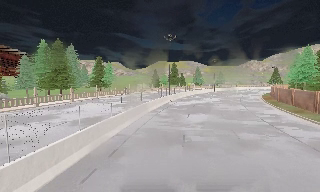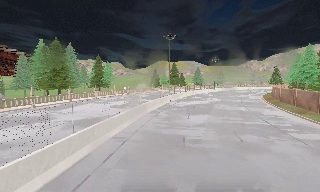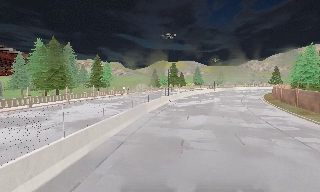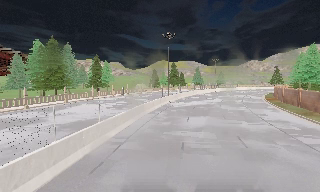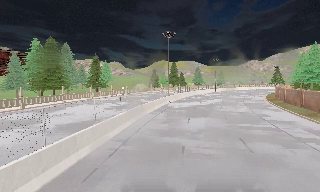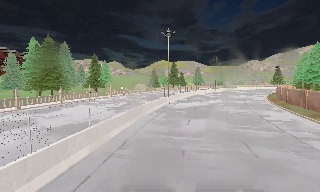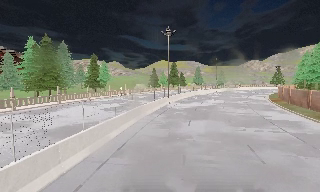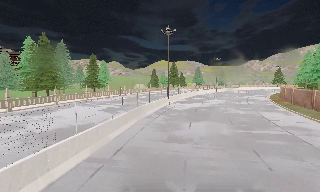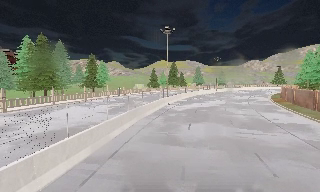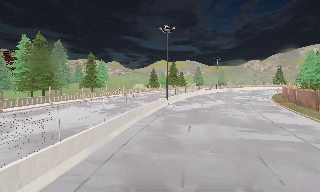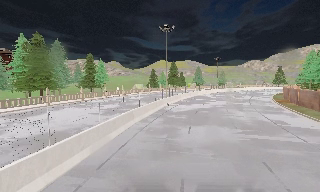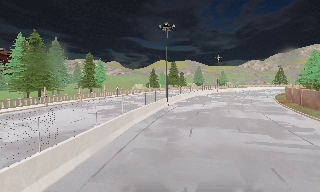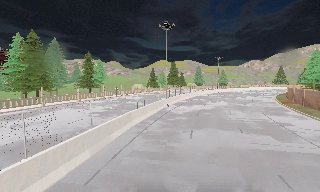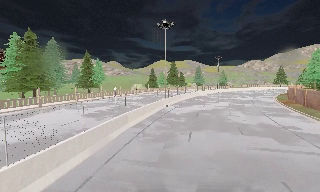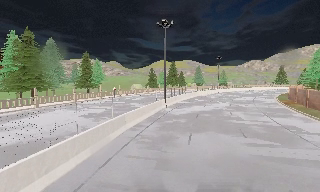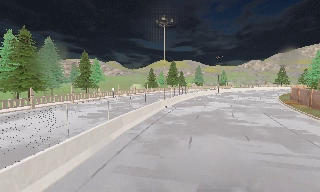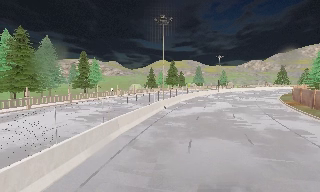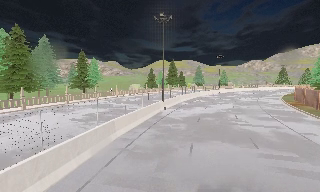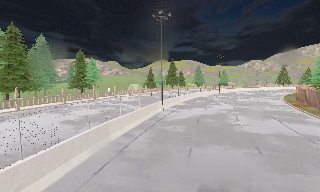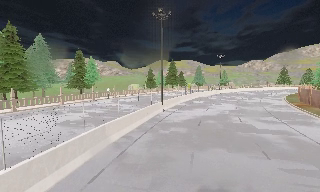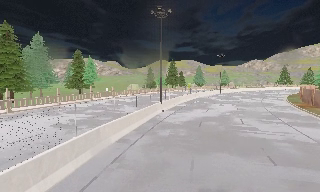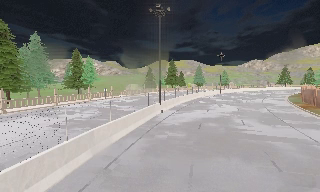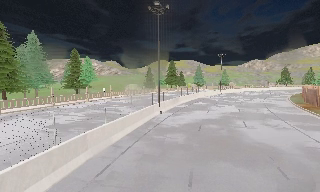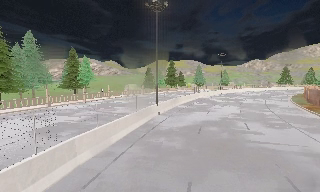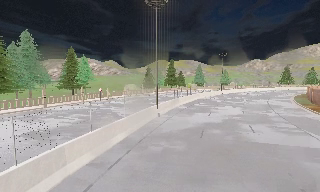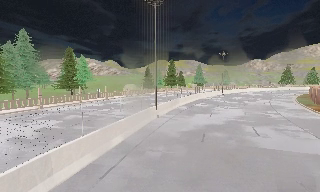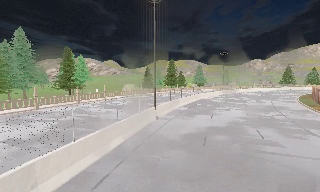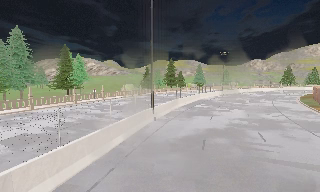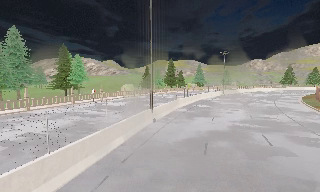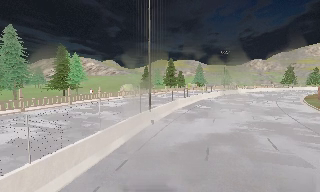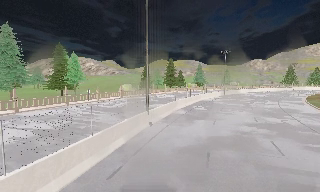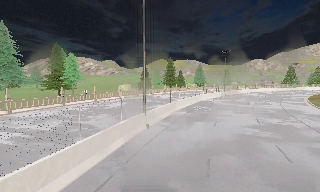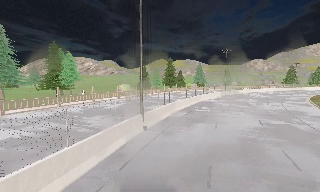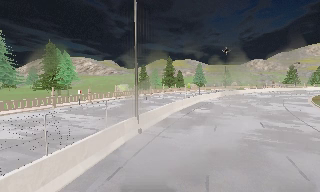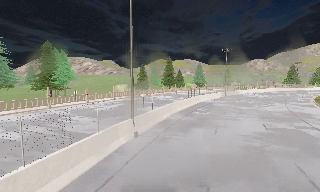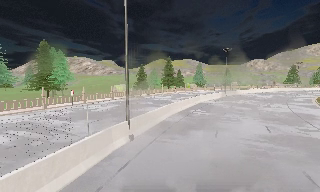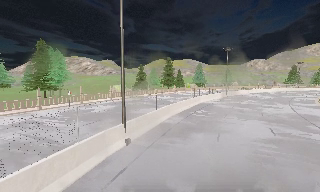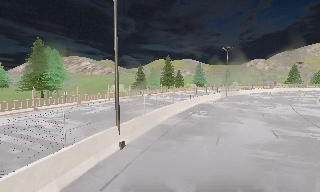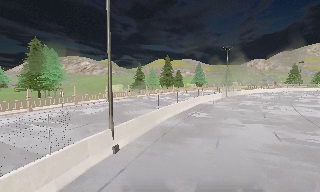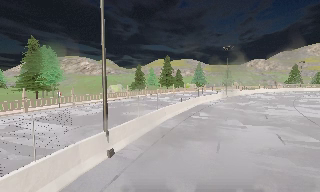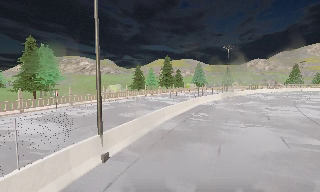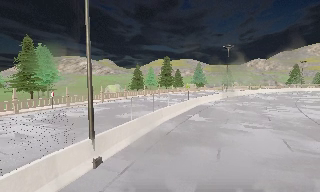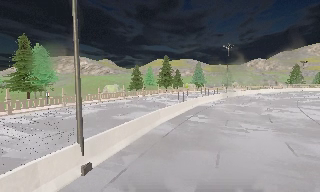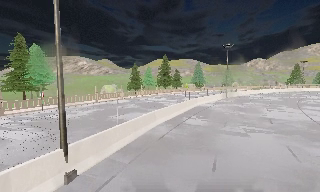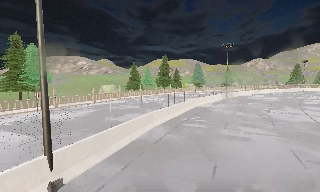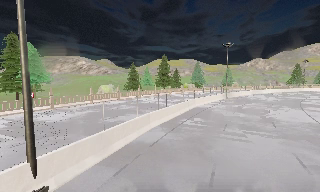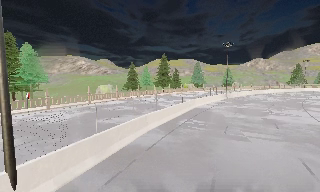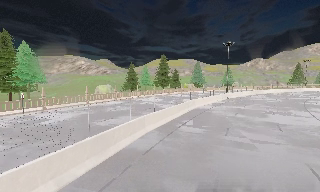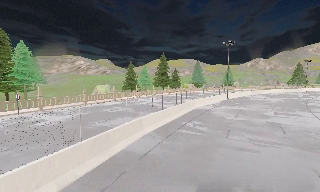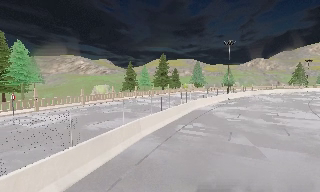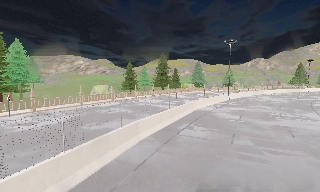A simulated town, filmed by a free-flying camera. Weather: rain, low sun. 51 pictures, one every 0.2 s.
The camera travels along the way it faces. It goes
forward.
0.0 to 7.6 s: The camera travels forward, about 20 m, so what stands in front looms larger.
7.6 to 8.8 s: The camera travels forward and to its right, about 3 m, so what stands in front looms larger.
8.8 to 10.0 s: The camera travels forward, about 3 m, so what stands in front looms larger.
The film runs forward here.
